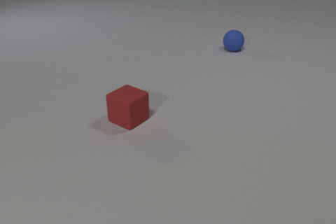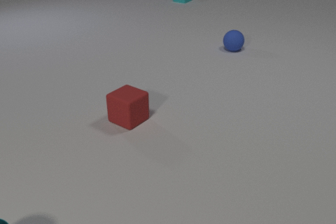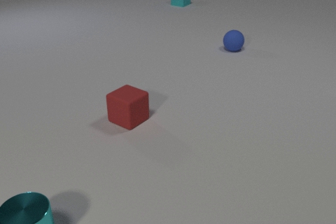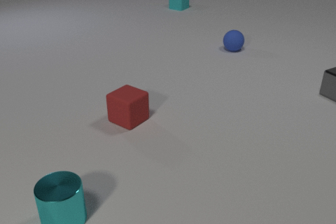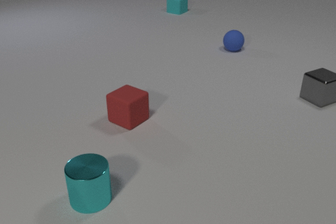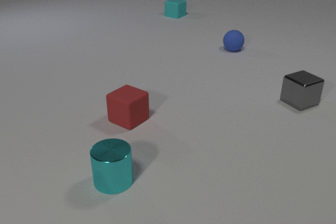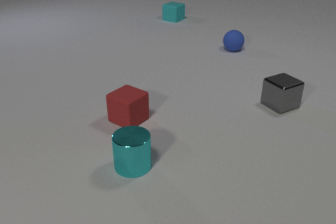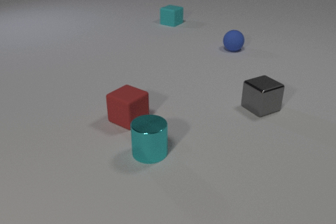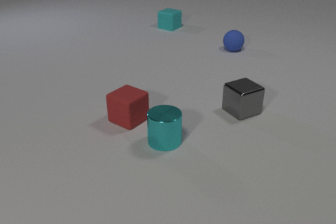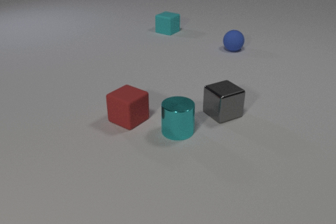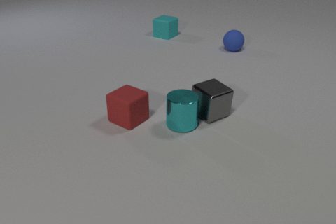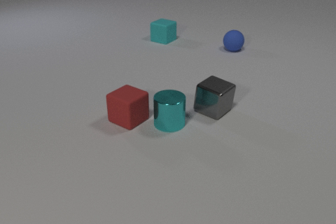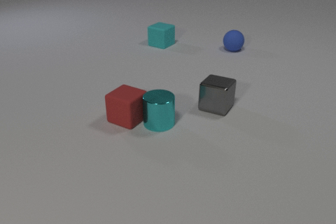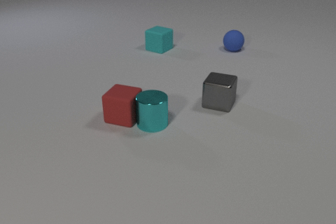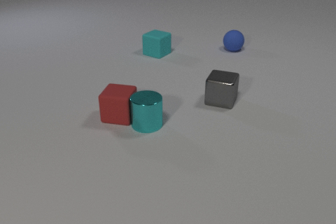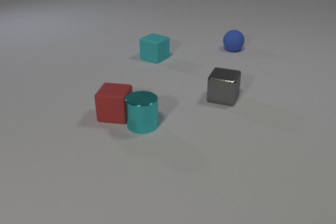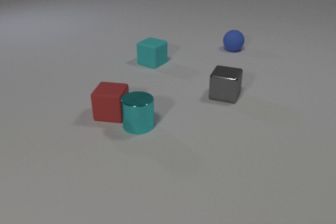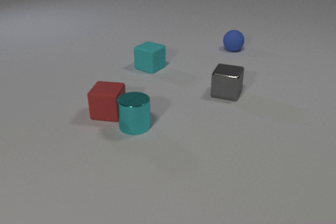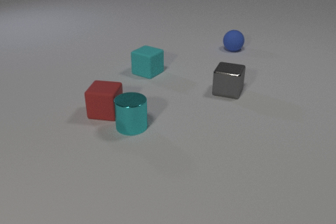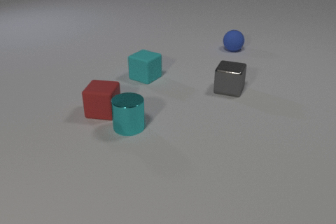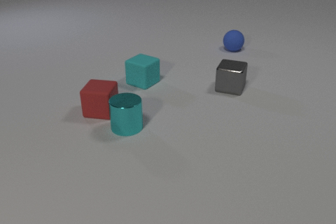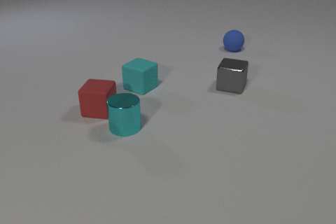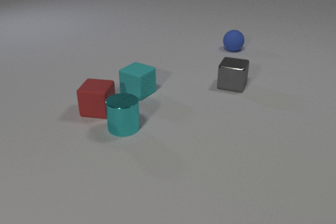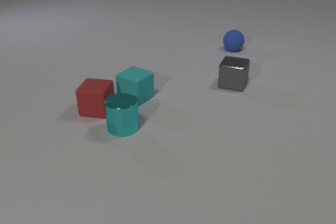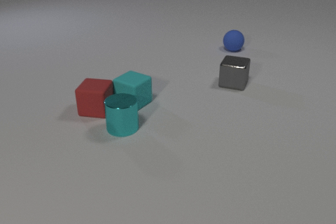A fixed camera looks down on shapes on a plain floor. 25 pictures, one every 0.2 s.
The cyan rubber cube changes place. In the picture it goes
toward the camera.
The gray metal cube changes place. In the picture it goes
to the left.
0.0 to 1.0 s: The cyan metal cylinder comes in at the bottom edge, slides to the right and away from the camera. The gray metal cube comes in at the right edge, slides to the left and toward the camera. The cyan rubber cube slides toward the camera.
1.0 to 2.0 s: The cyan metal cylinder slides away from the camera and to the right. The gray metal cube slides to the left and toward the camera. The cyan rubber cube slides toward the camera. The cyan metal cylinder and the gray metal cube collide.
2.0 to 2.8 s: The cyan metal cylinder slides to the left. The gray metal cube slides away from the camera, spins counterclockwise seen from above by about 30 degrees, its near face sliding to the right. The red rubber cube slides to the left and away from the camera, spins so that its near face slides to the right, counterclockwise seen from above. The cyan rubber cube slides toward the camera. The cyan metal cylinder and the red rubber cube collide.
2.8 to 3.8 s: The cyan metal cylinder slides to the left. The gray metal cube slides away from the camera. The red rubber cube slides to the left and away from the camera. The cyan rubber cube slides toward the camera.
3.8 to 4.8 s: The cyan metal cylinder slides to the left. The gray metal cube slides away from the camera. The red rubber cube slides to the left. The cyan rubber cube slides toward the camera. The red rubber cube and the cyan rubber cube collide.
How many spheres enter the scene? 0.
What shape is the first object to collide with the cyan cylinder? cube.
What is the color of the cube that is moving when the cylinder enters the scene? cyan.
